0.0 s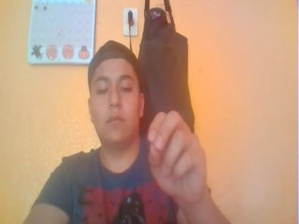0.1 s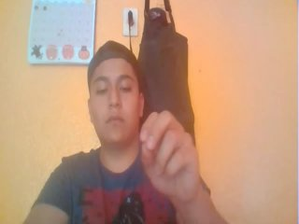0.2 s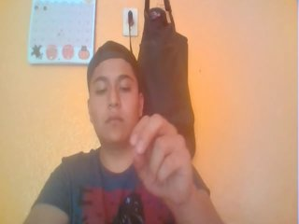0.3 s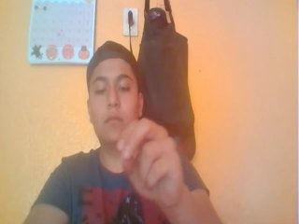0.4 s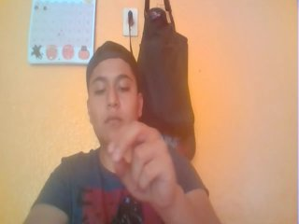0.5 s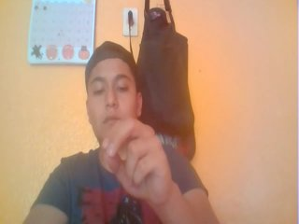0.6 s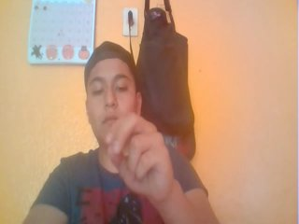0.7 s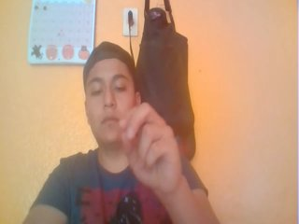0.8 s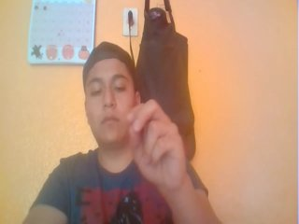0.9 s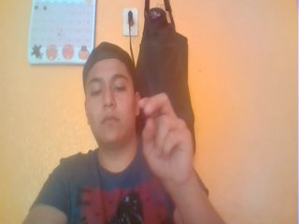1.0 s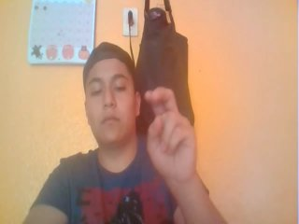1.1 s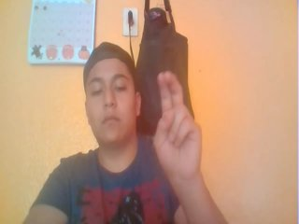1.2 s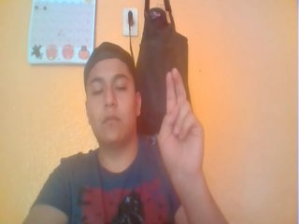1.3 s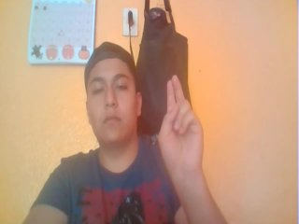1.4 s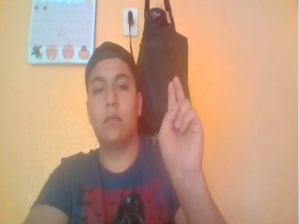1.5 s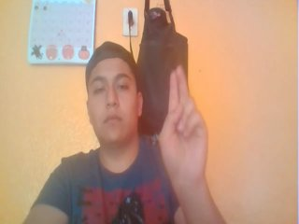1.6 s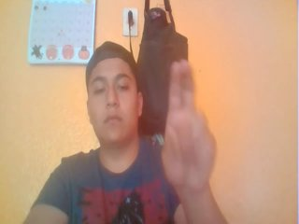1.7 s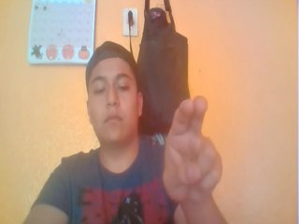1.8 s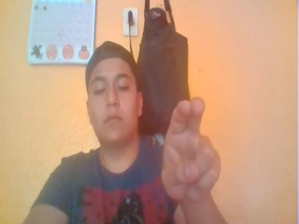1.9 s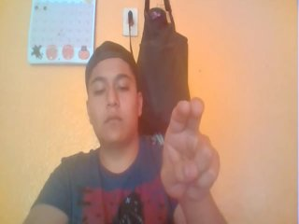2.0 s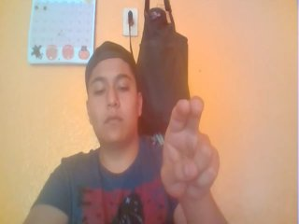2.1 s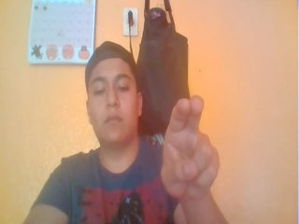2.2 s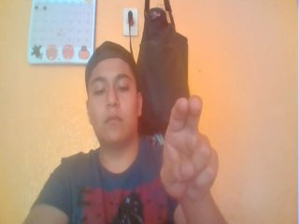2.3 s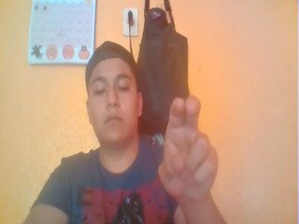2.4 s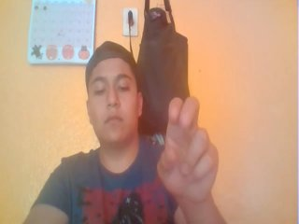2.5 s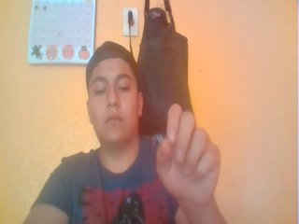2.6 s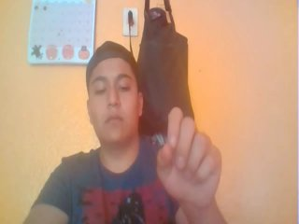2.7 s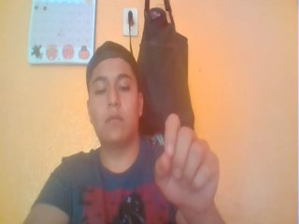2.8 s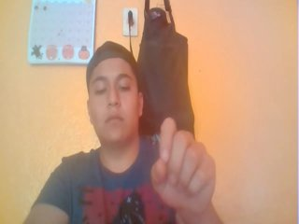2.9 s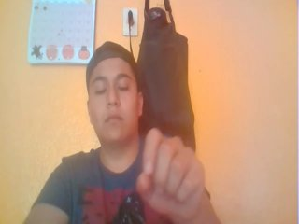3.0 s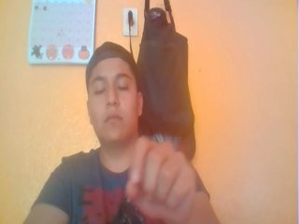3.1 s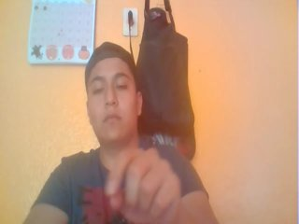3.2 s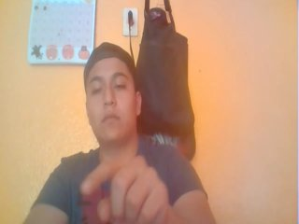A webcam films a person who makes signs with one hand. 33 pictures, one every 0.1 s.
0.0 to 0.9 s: Non-gesture.
1.0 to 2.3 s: Click with two fingers.
2.4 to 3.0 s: Non-gesture.
